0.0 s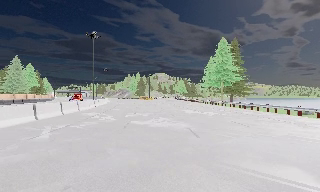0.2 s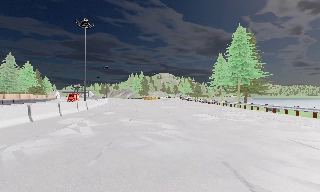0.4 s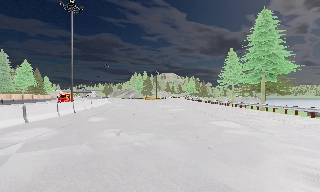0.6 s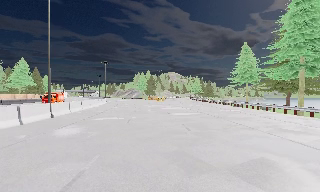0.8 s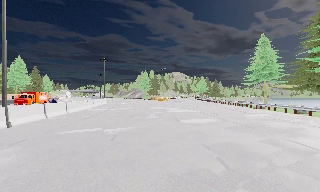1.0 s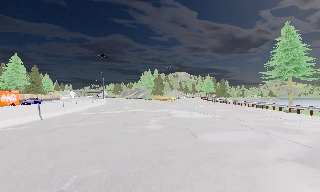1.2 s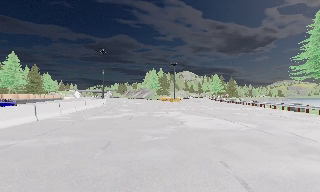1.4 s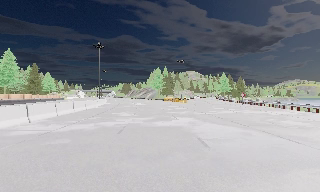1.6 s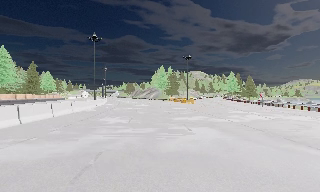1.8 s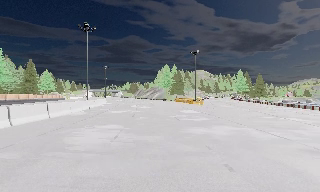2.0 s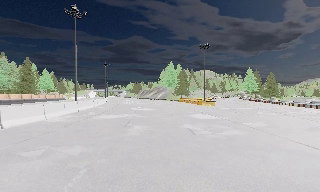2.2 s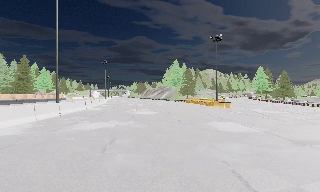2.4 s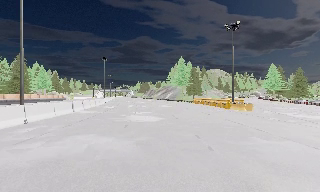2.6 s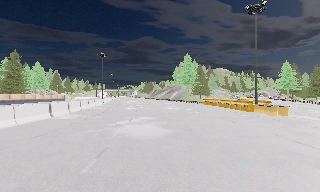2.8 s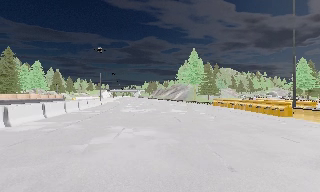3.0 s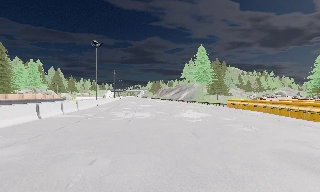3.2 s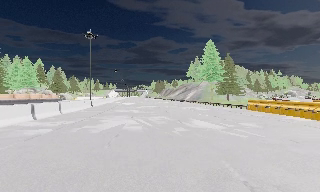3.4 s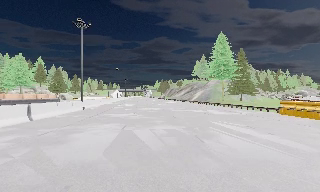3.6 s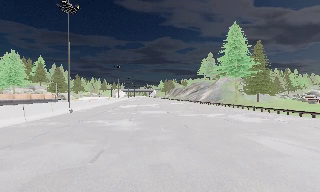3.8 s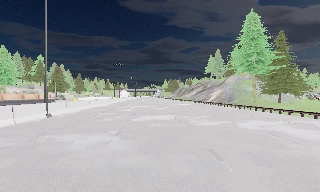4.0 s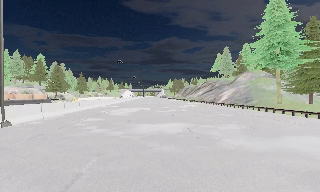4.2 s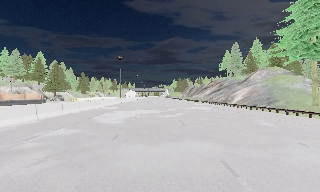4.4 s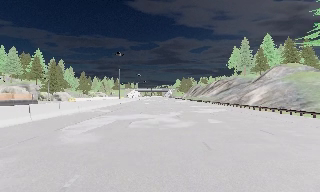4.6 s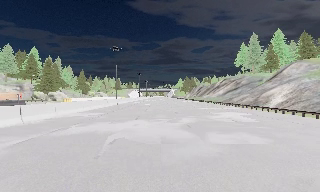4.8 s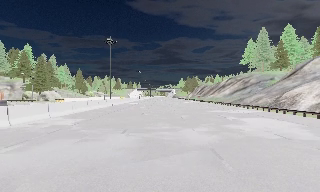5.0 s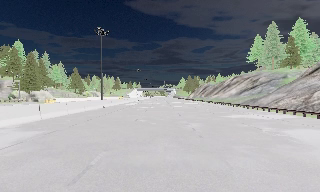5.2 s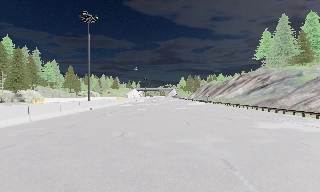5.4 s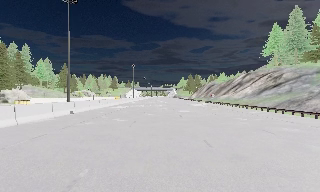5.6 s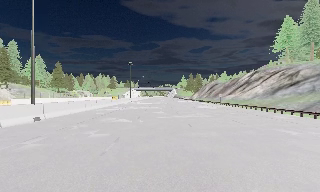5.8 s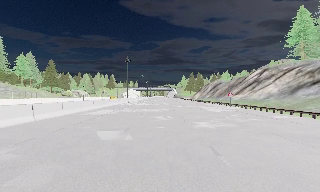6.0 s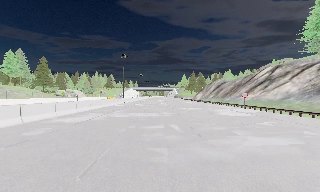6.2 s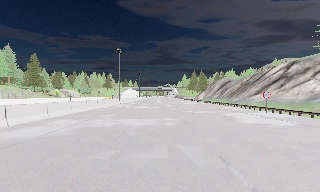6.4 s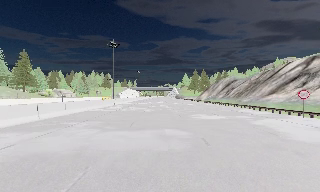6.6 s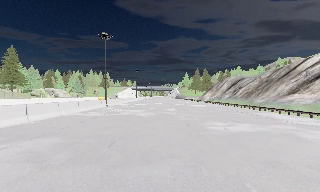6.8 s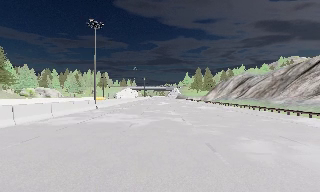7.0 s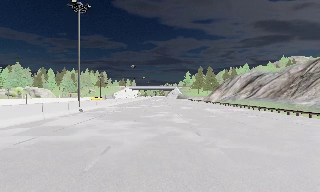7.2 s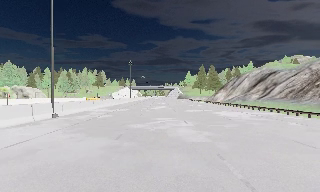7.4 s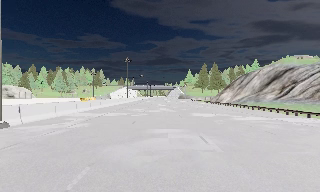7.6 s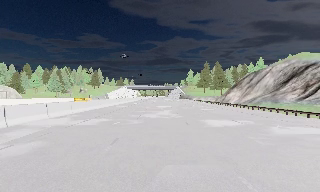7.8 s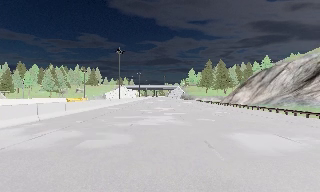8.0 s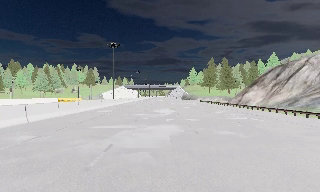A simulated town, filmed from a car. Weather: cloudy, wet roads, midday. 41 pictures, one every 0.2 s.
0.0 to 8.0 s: The camera pans to its left, which is counterclockwise from overhead, by about 35 degrees. It travels forward, about 175 m.
The film runs forward here.
